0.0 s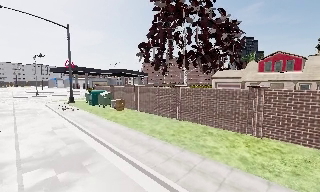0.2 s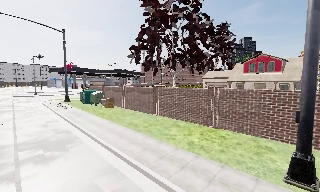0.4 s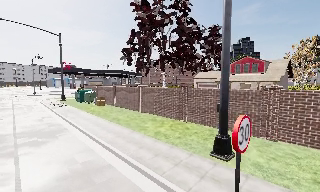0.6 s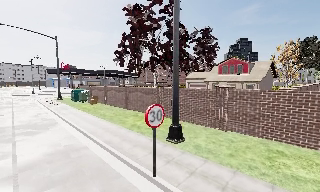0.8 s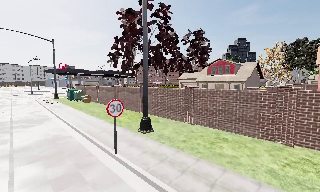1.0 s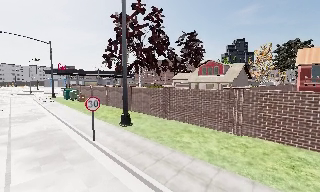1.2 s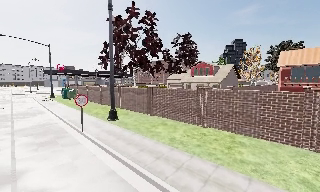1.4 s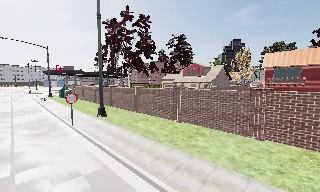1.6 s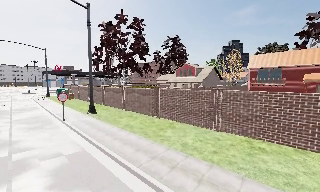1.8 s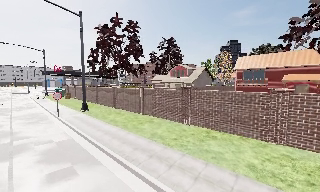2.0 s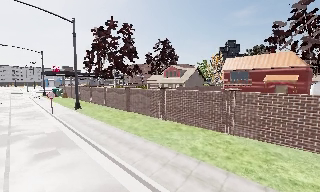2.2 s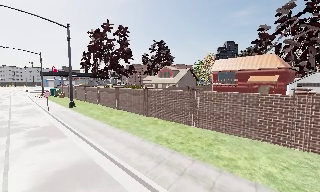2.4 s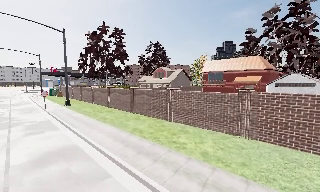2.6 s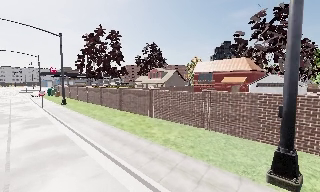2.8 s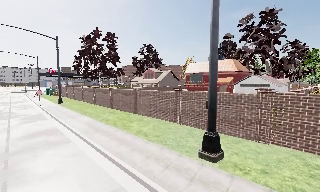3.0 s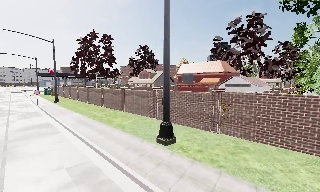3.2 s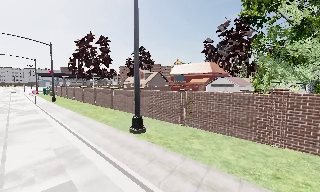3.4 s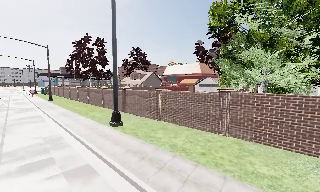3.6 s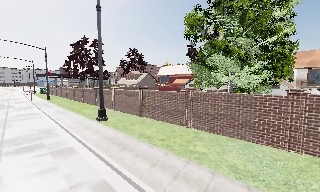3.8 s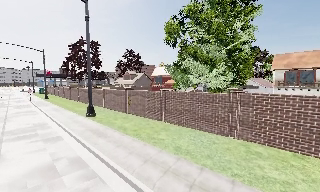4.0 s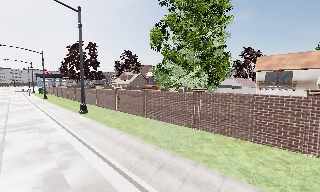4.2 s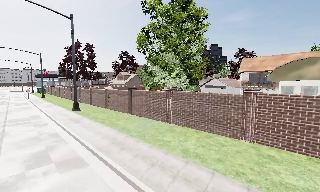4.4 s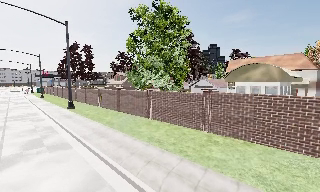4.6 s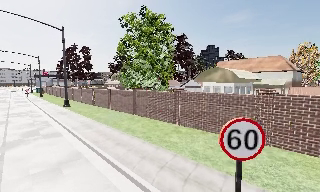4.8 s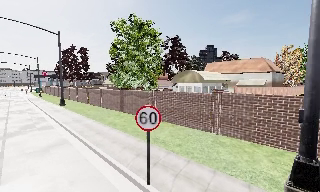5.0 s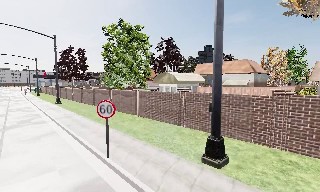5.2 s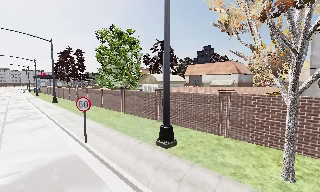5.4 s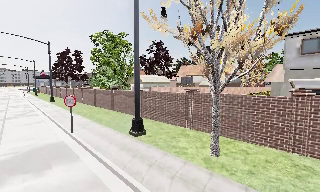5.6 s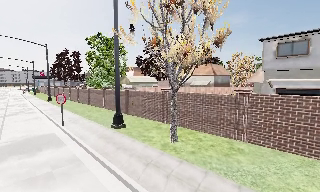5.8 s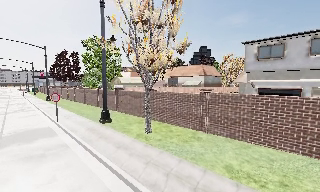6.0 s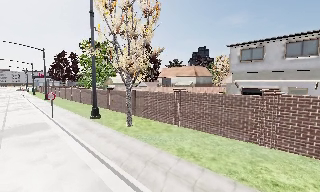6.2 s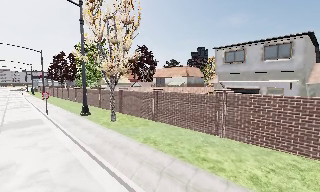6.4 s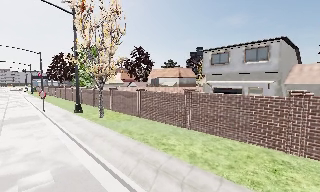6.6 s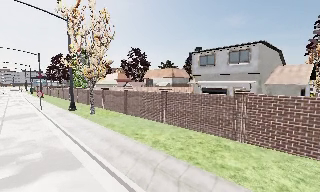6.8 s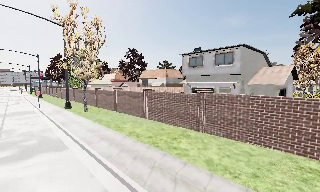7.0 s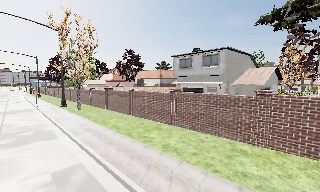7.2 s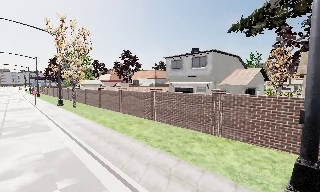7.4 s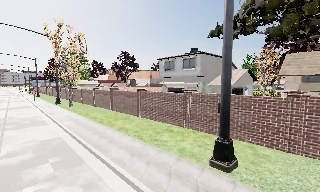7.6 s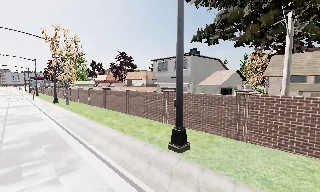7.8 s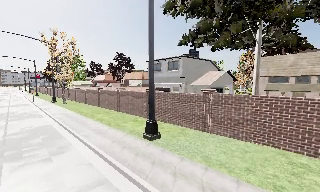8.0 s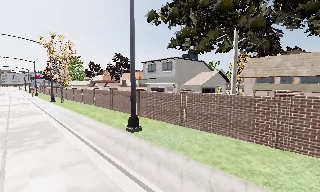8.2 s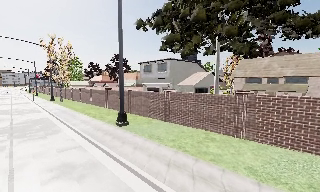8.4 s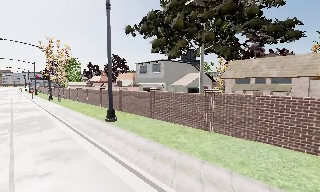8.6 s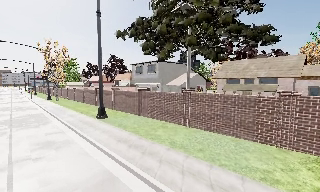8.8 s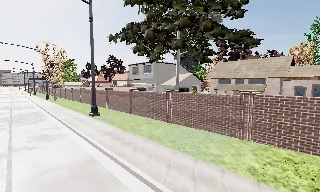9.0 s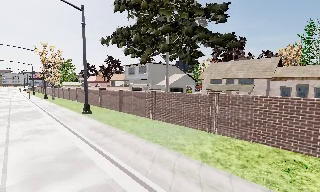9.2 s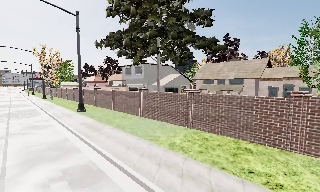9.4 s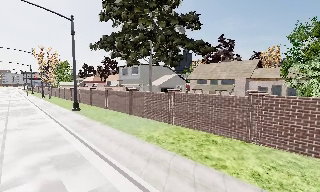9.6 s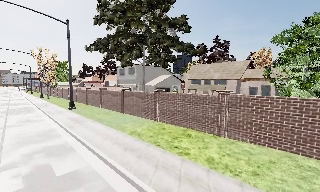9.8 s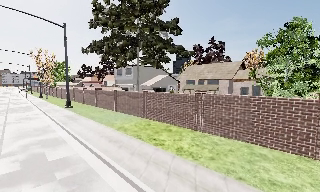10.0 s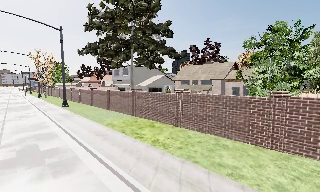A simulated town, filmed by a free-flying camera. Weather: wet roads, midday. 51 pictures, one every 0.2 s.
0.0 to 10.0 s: The camera travels backward and to its right, about 105 m, so what stands in front gets smaller.
The film runs backward here.
